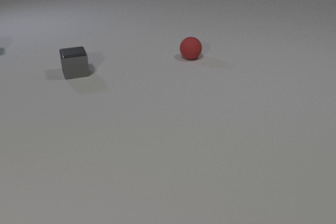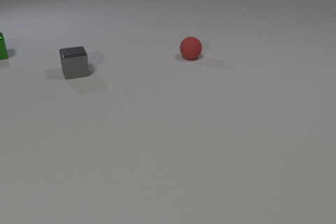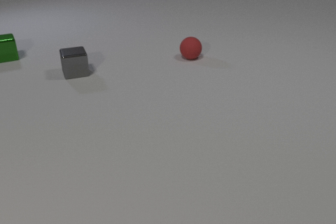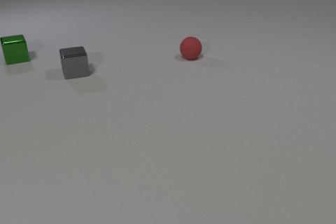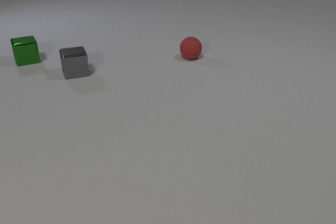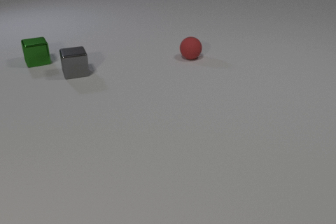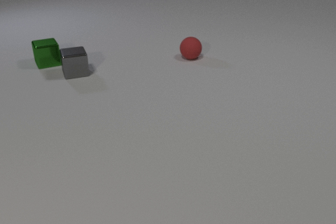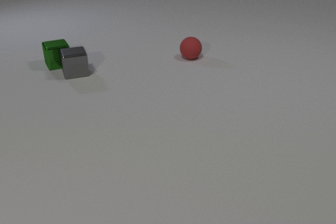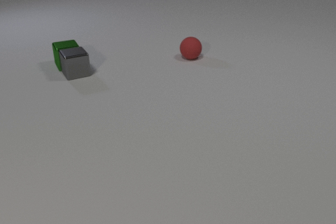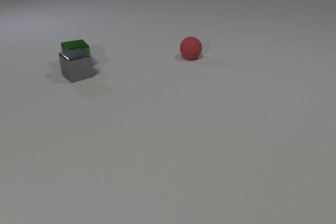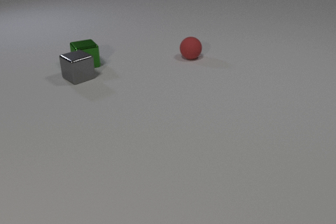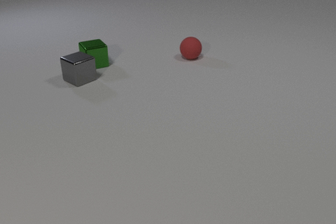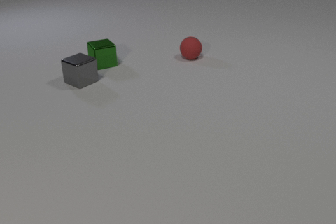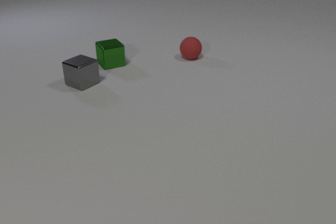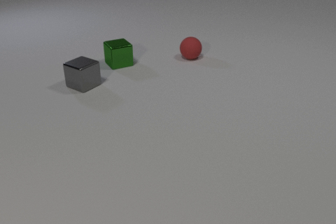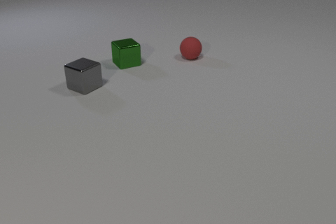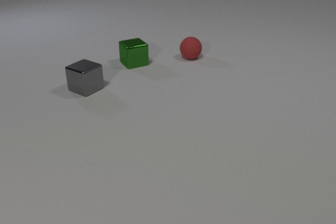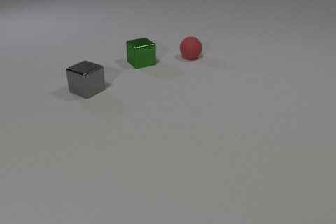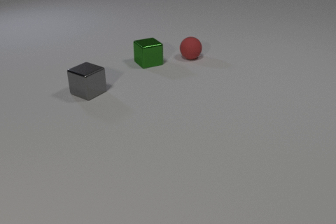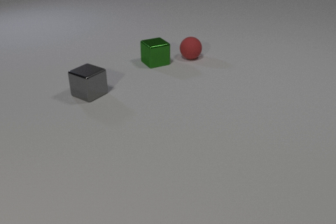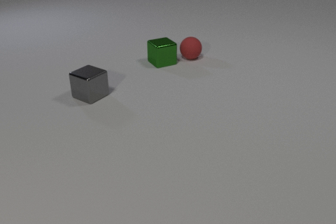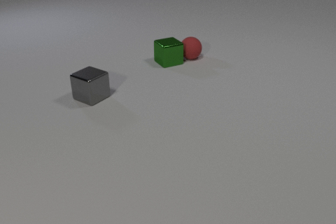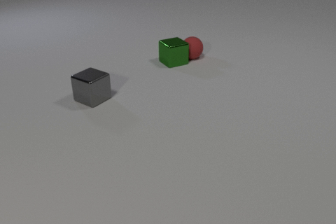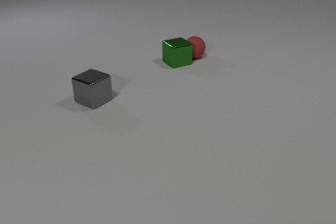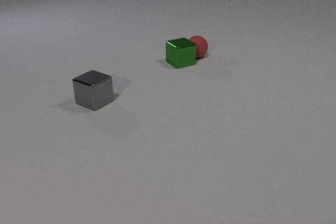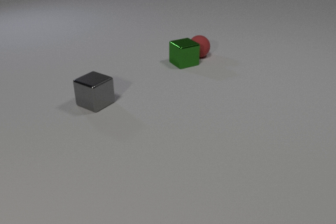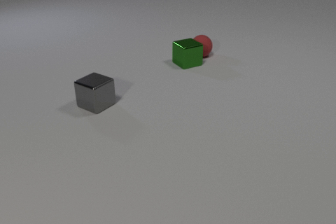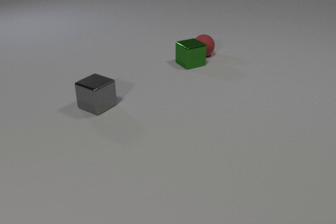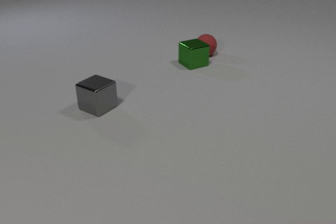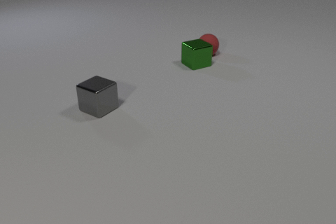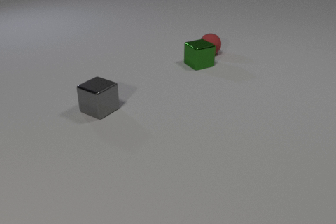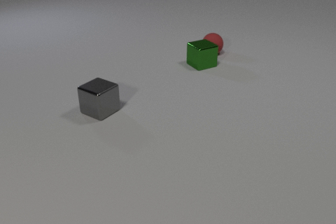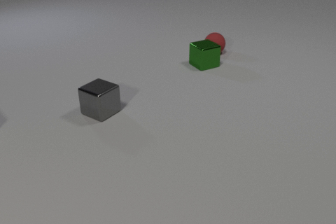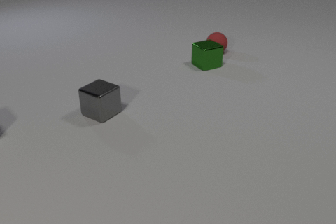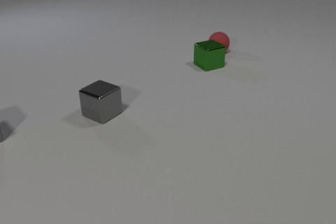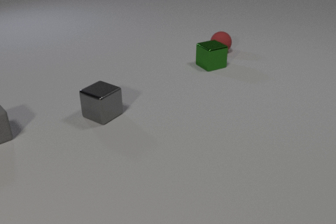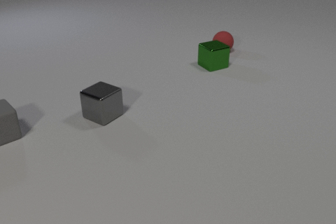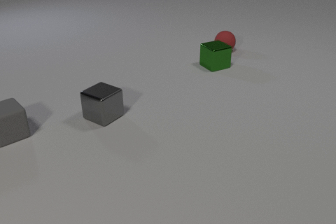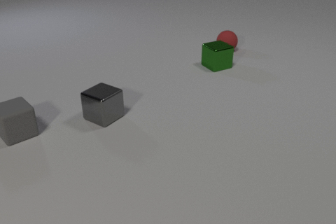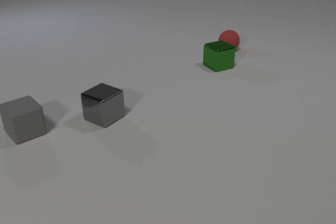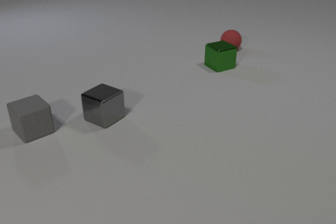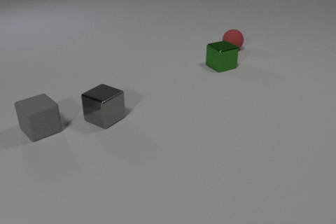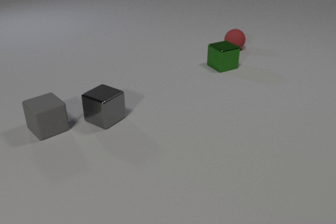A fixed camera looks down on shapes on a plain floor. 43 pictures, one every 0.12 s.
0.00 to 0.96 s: The green metal cube comes in at the left edge, slides to the right and toward the camera. The green metal cube and the gray metal cube collide.
0.96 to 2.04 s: The green metal cube slides to the right. The gray metal cube slides toward the camera, spins counterclockwise seen from above by about 30 degrees, its near face sliding to the right.
2.04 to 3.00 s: The green metal cube slides to the right. The gray metal cube slides toward the camera. The red rubber sphere rolls to the right and away from the camera. The green metal cube and the red rubber sphere collide.
3.00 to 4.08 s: The green metal cube slides to the right. The gray metal cube slides toward the camera. The red rubber sphere rolls to the right and away from the camera. The gray rubber cube comes in at the left edge.
4.08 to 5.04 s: The green metal cube slides to the right. The gray metal cube slides toward the camera. The red rubber sphere rolls to the right and away from the camera. The gray rubber cube slides to the right.
How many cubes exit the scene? 0.
What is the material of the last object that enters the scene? rubber.
How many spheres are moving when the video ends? 1.
